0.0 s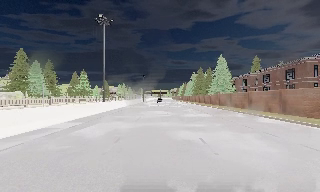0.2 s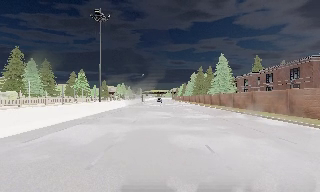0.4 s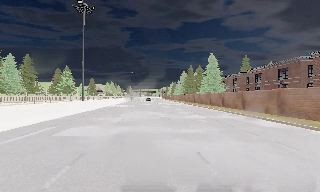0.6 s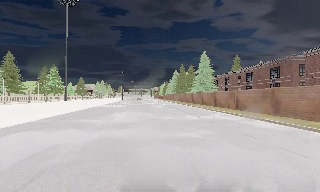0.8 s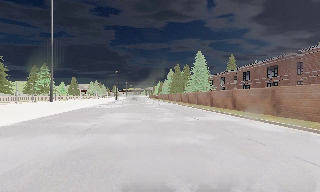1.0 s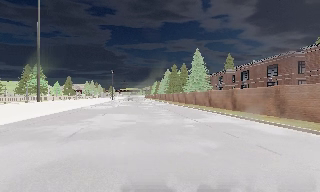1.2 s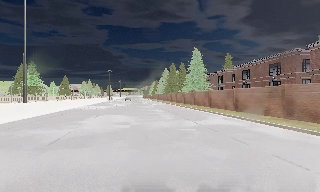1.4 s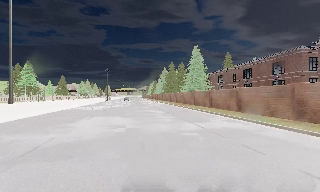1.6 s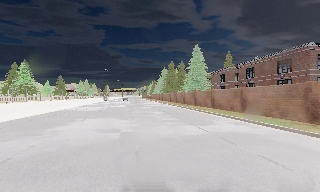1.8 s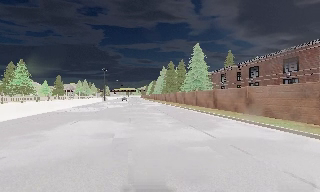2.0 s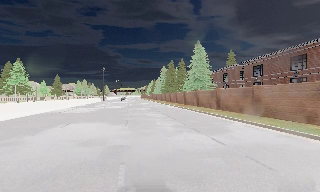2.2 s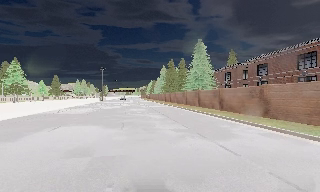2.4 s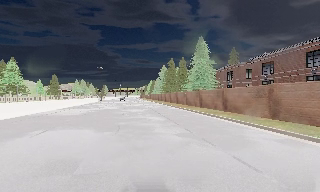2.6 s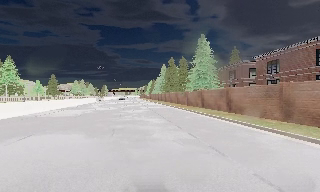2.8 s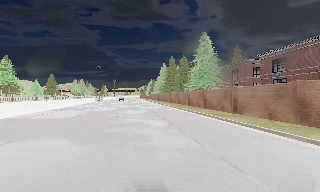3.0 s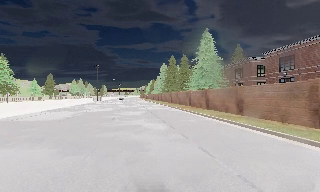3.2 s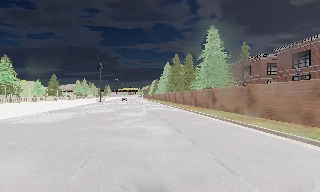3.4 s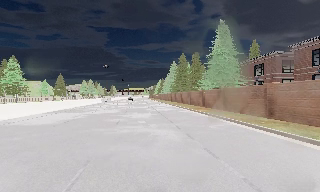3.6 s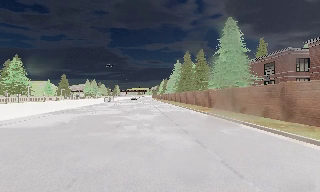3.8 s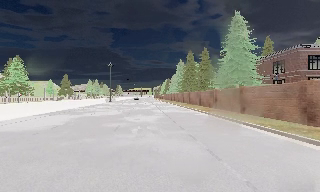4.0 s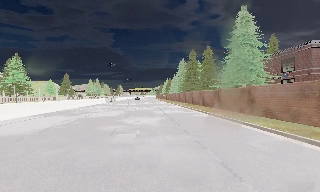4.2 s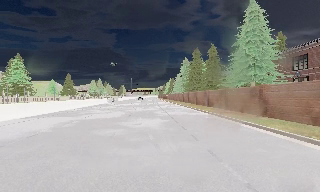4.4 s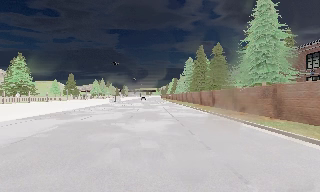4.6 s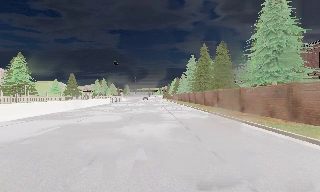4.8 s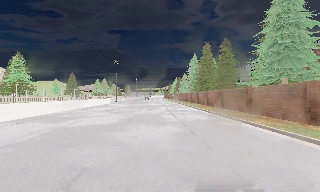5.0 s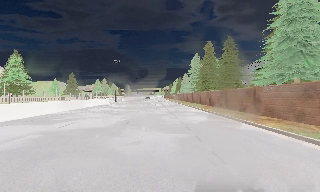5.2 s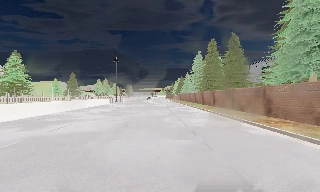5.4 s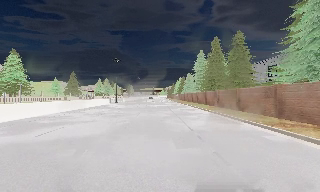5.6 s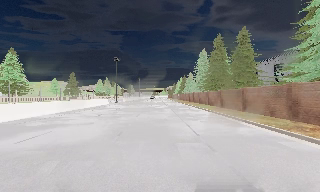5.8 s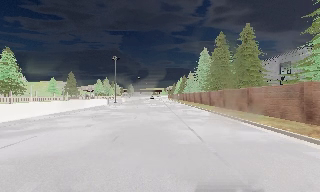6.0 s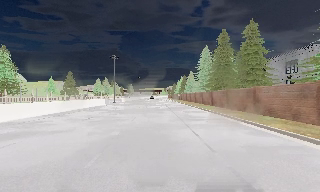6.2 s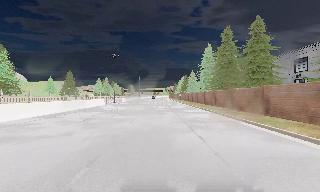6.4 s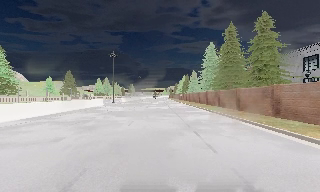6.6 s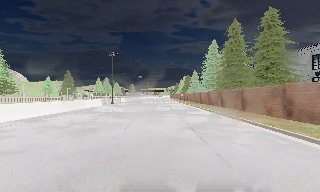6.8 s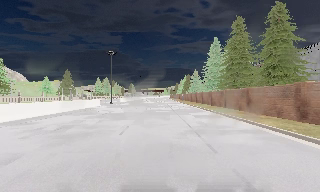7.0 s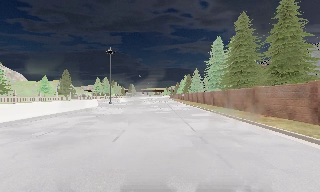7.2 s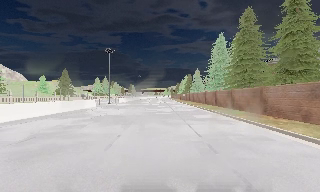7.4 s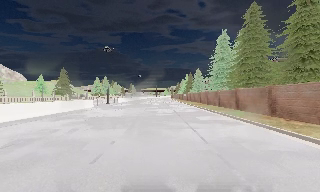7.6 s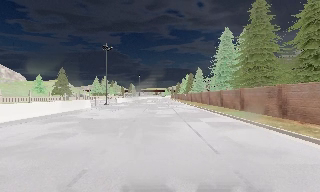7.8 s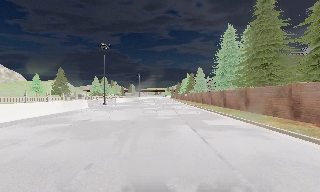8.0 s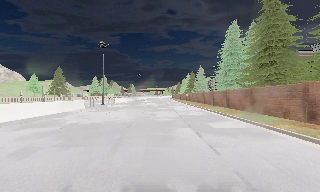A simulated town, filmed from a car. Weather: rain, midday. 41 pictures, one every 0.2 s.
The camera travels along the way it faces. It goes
forward.
0.0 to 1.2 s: The camera pans to its right, which is clockwise from overhead, by about 10 degrees. It travels forward, about 6 m, so what stands in front looms larger.
1.2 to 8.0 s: The camera travels forward, about 35 m, so what stands in front looms larger.
The film runs forward here.
